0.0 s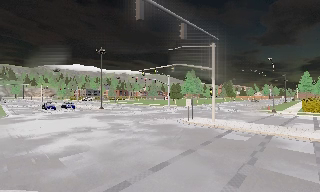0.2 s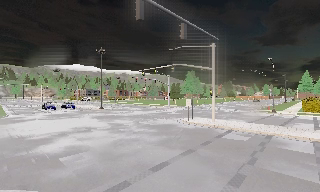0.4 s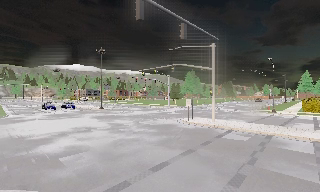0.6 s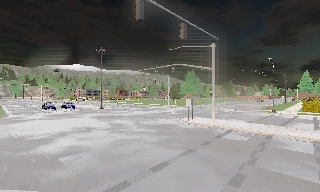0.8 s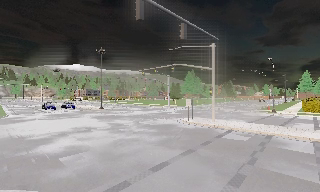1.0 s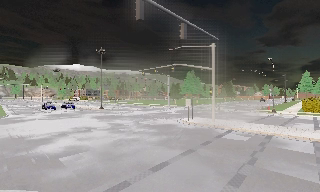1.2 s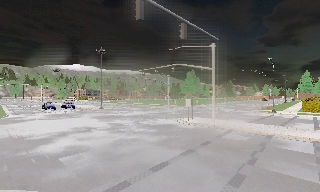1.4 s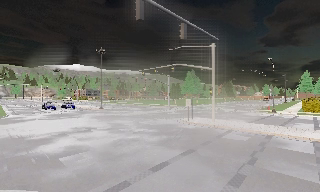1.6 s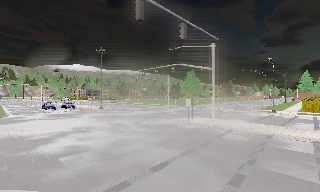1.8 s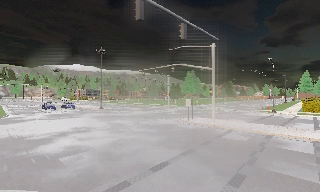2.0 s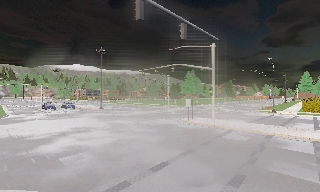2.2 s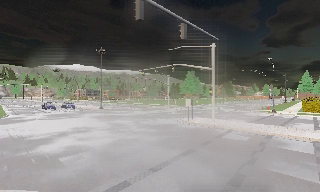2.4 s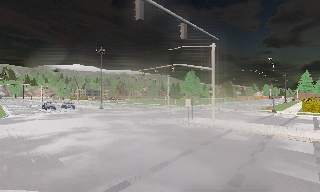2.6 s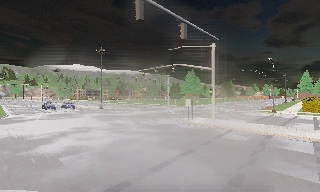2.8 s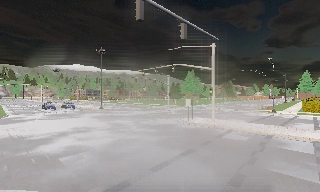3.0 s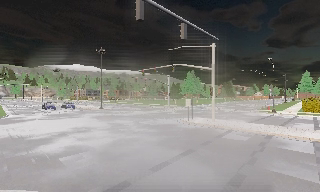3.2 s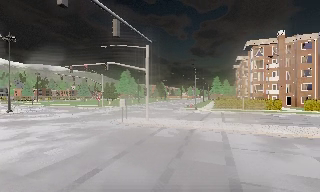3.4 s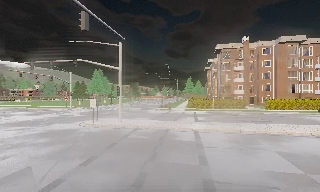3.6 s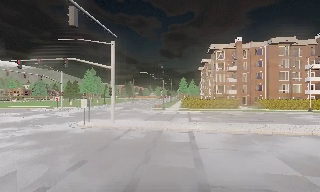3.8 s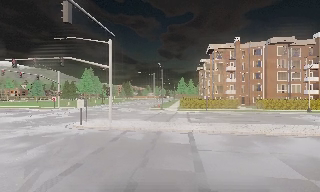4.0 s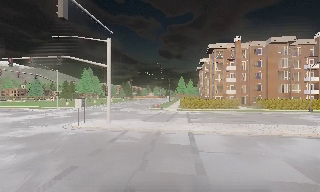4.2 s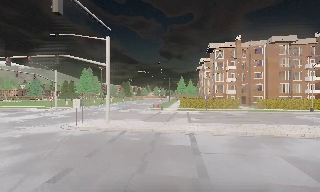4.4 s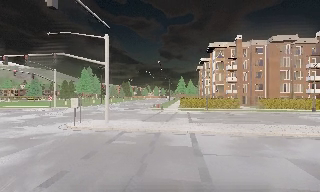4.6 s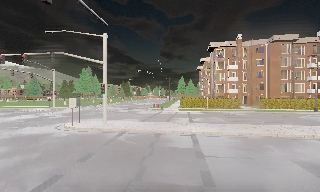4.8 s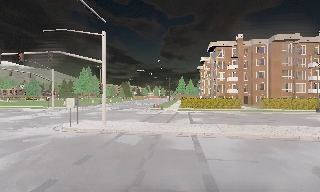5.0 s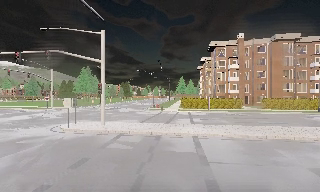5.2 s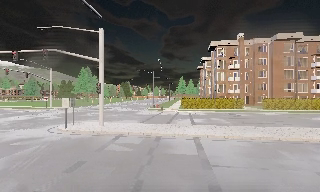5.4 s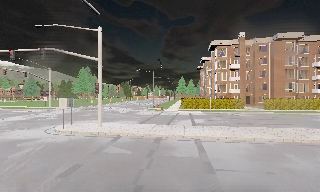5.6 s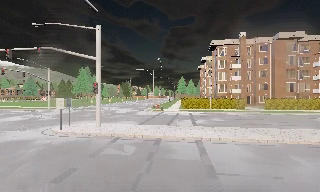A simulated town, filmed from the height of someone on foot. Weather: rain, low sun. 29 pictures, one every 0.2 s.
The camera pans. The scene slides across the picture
to the left.
The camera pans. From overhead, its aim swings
clockwise.
0.0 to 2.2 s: The camera keeps its place and its aim.
2.2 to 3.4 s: The camera pans to its right, which is clockwise from overhead, by about 30 degrees. It travels forward, about 0.5 m. It gains speed.
3.4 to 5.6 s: The camera travels forward, about 3.5 m, so what stands in front looms larger.
The film runs forward here.
